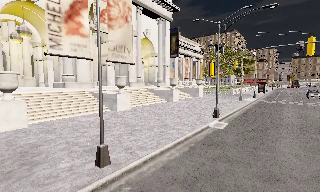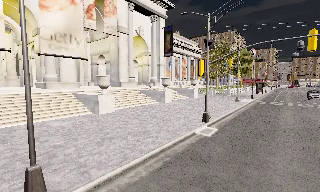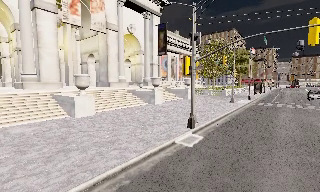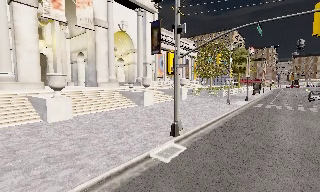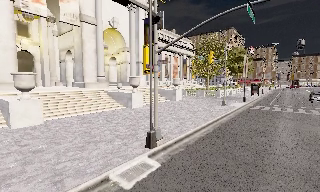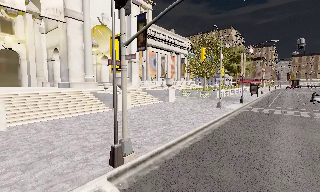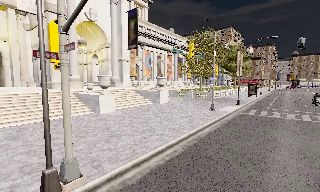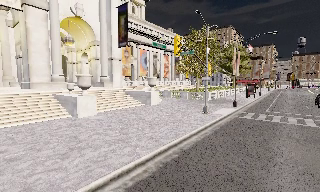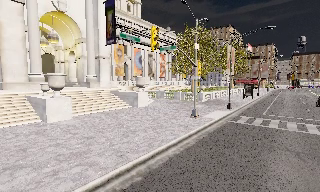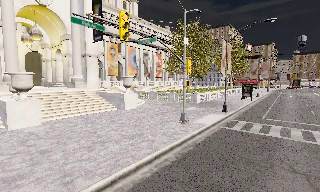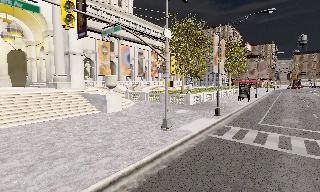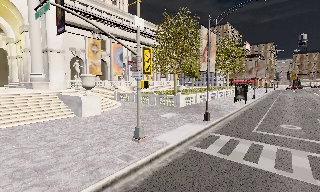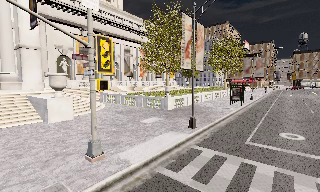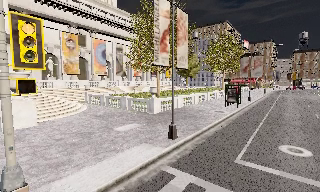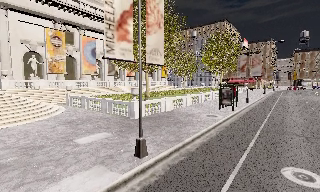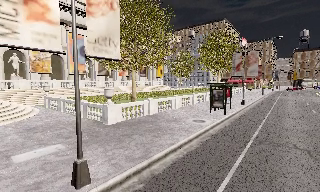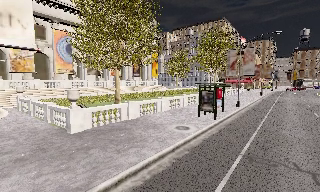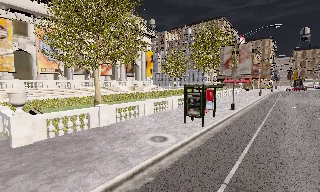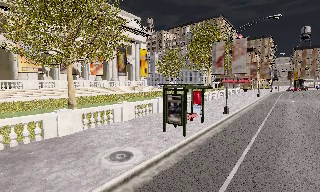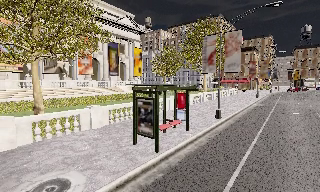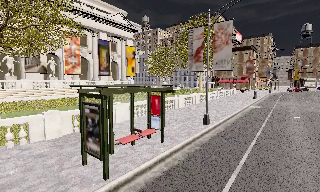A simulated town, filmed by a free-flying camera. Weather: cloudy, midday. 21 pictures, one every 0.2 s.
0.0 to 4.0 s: The camera travels forward and to its right, about 45 m, so what stands in front looms larger.
The film runs backward here.
